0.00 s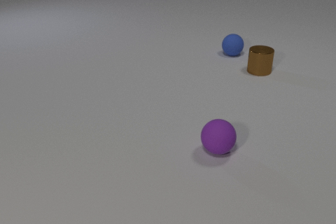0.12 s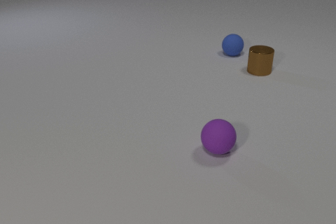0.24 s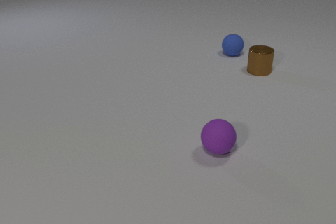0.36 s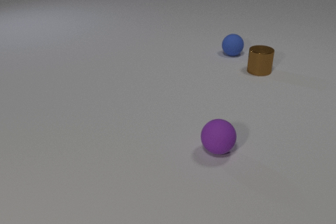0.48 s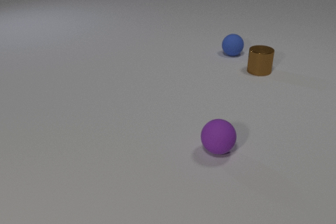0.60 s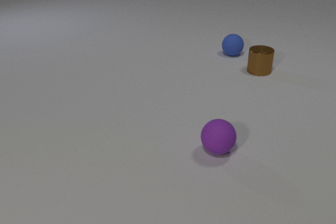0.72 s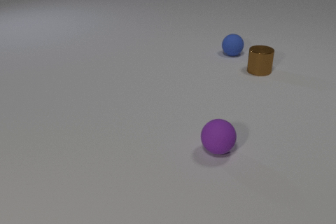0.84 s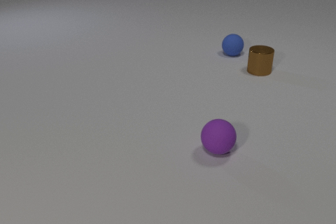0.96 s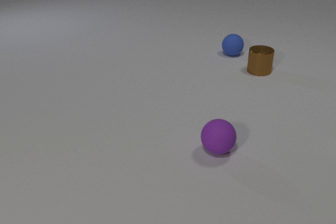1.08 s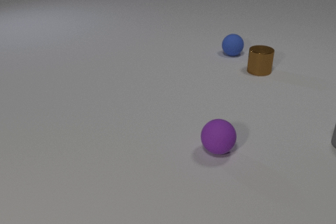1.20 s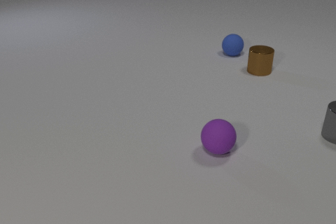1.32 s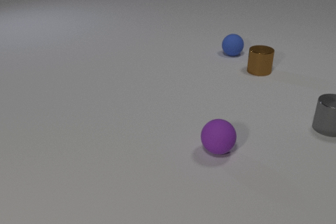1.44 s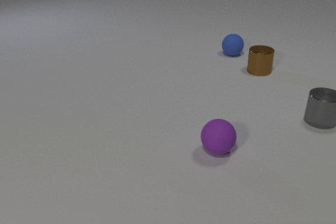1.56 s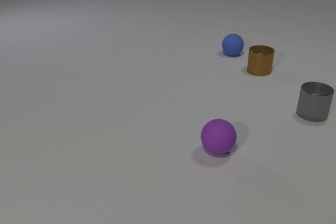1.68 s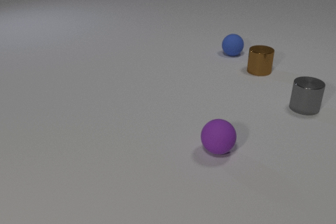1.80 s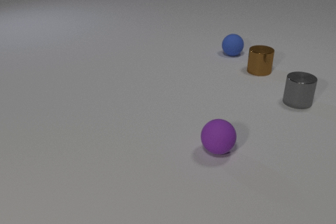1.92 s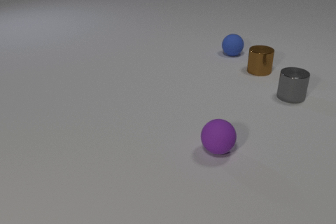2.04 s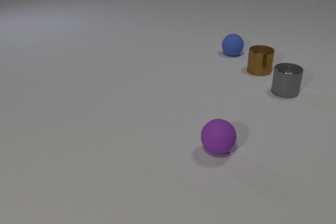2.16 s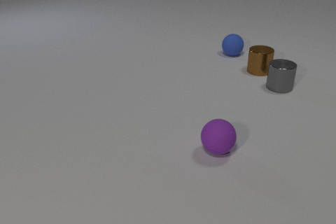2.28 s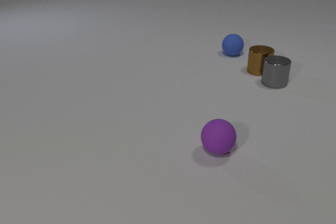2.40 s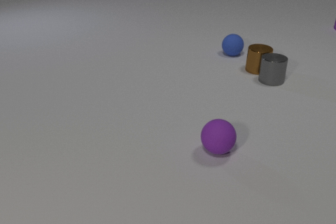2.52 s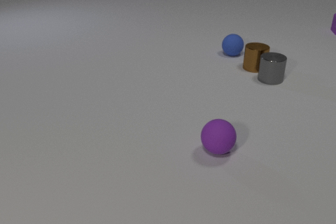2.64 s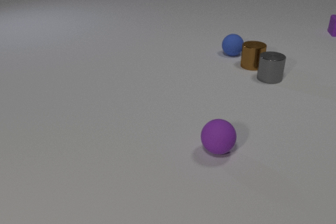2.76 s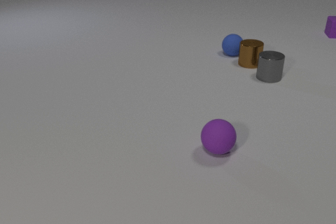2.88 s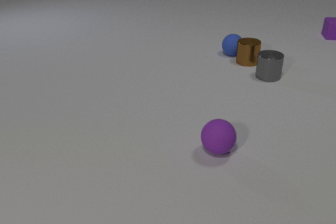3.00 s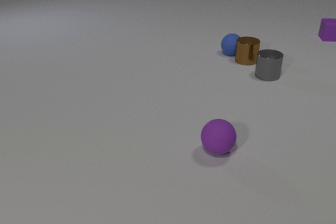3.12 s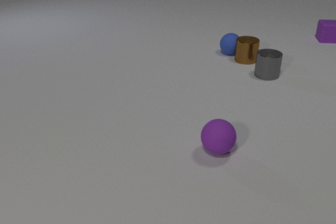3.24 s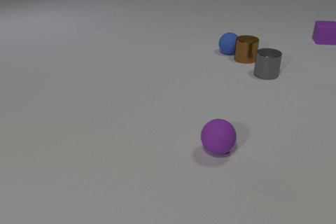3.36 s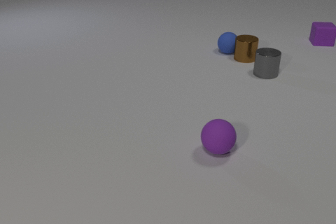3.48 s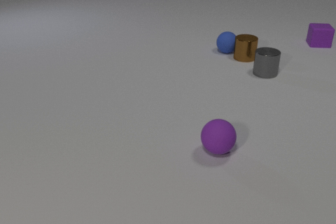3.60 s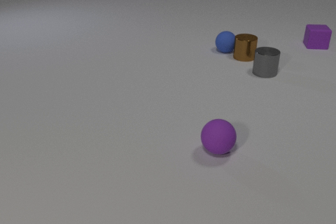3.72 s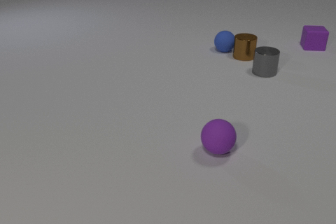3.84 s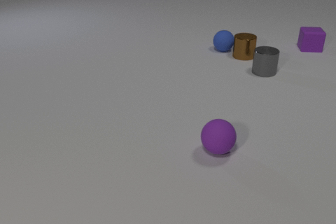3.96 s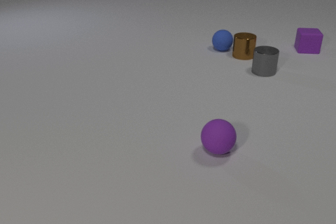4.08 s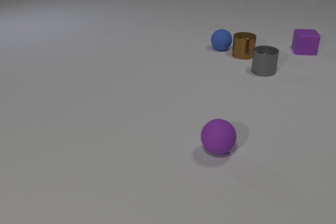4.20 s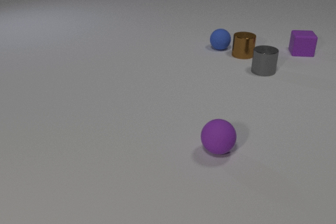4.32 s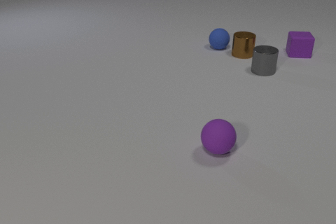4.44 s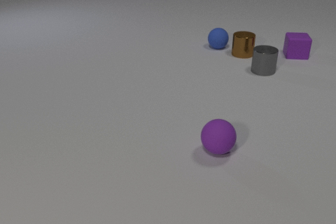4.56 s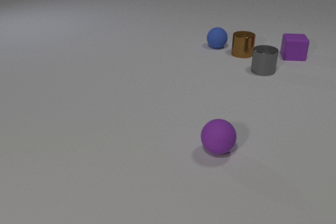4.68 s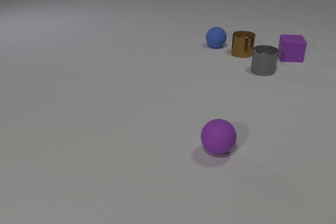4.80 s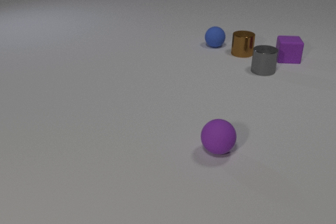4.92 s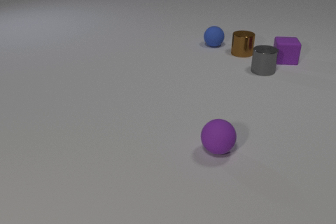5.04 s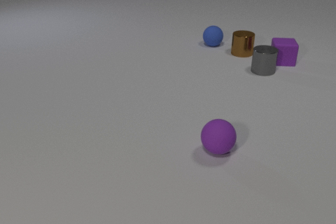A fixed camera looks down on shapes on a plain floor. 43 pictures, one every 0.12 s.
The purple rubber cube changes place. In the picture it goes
toward the camera.
The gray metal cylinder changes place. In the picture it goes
away from the camera.
0.00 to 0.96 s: Next to nothing moves.
0.96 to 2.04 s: The gray metal cylinder comes in at the right edge, slides away from the camera and to the left.
2.04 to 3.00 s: The gray metal cylinder slides away from the camera and to the left. The brown metal cylinder slides away from the camera and to the left. The purple rubber cube comes in at the right edge, slides toward the camera and to the left. The gray metal cylinder and the brown metal cylinder collide. The brown metal cylinder and the blue rubber sphere collide.
3.00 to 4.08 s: The gray metal cylinder slides away from the camera. The brown metal cylinder slides away from the camera. The blue rubber sphere rolls away from the camera and to the left. The purple rubber cube slides toward the camera and to the left.
4.08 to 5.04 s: The brown metal cylinder slides away from the camera. The blue rubber sphere rolls away from the camera and to the left. The purple rubber cube slides toward the camera and to the left.
What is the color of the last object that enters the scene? purple.
How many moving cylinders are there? 2.
What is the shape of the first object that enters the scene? cylinder.
